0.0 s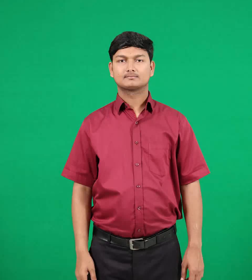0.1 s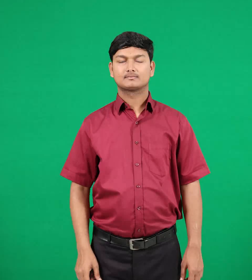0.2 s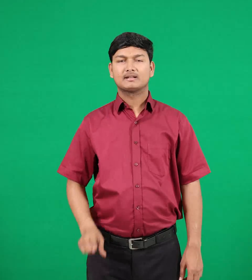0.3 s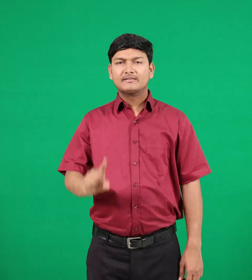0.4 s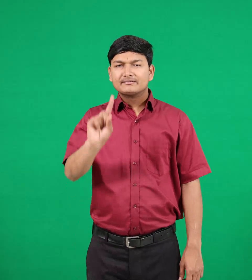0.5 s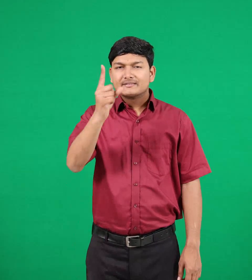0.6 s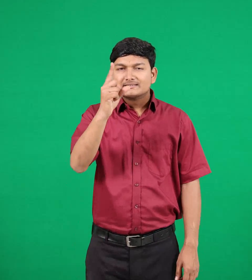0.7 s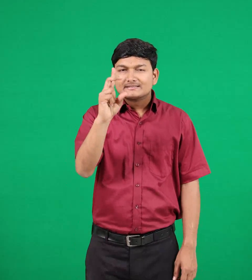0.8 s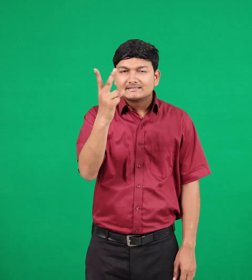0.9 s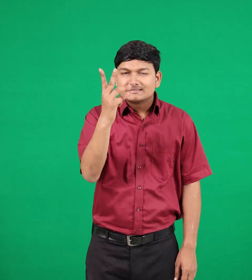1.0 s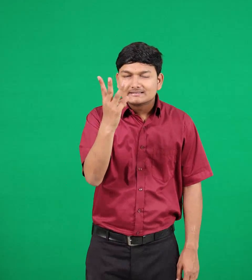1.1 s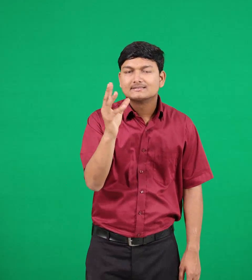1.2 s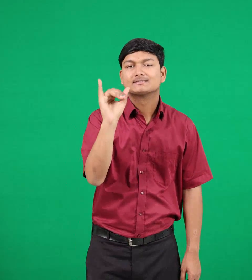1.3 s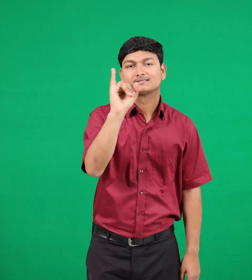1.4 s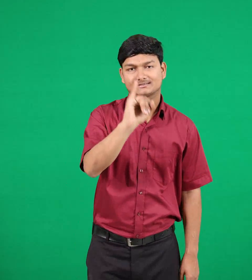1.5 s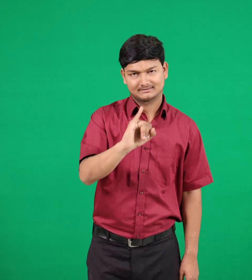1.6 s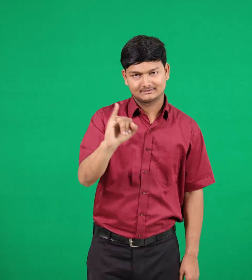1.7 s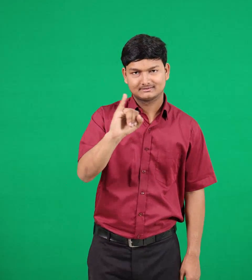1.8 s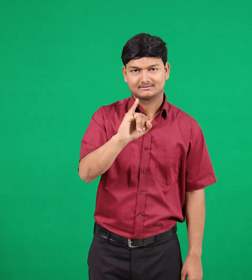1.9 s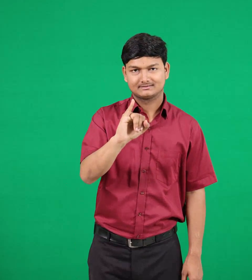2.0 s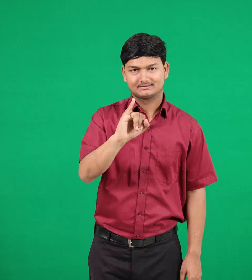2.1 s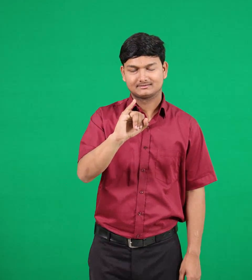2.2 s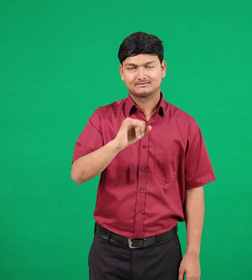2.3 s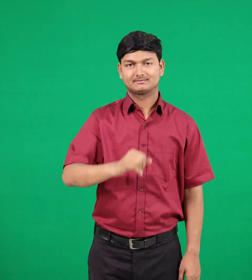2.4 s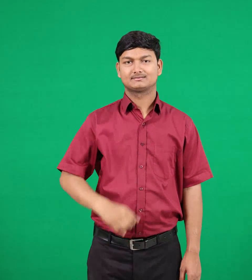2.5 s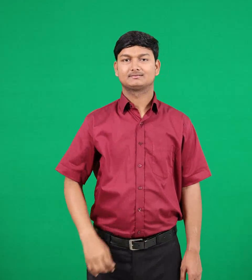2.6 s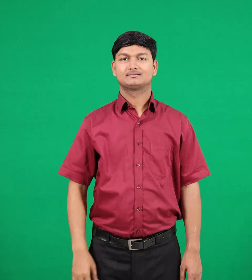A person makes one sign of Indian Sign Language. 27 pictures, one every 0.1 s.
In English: sixth
